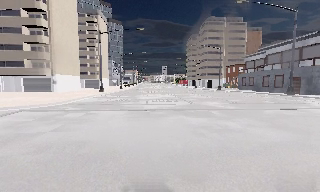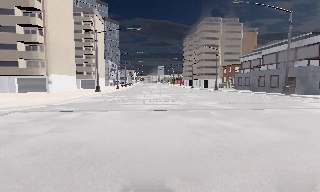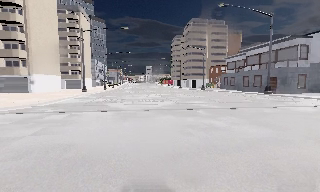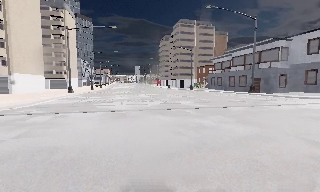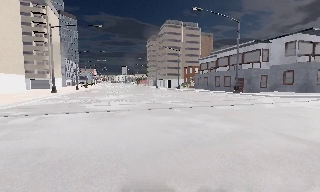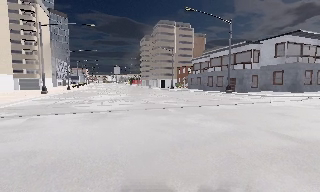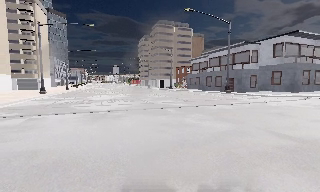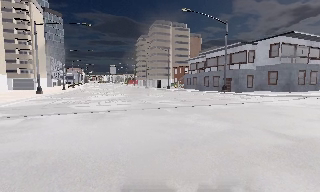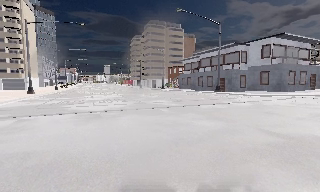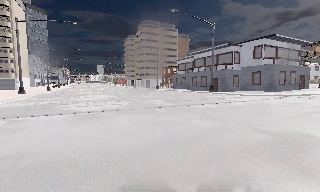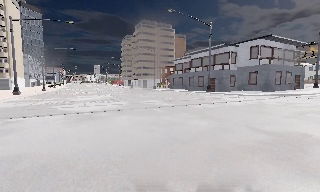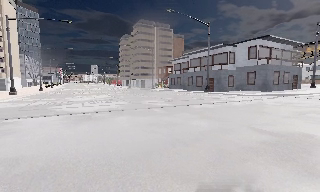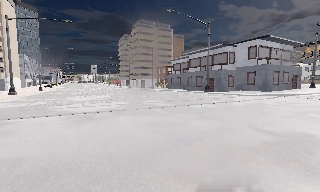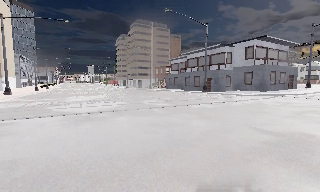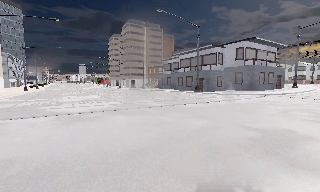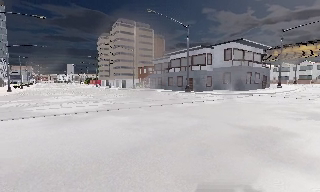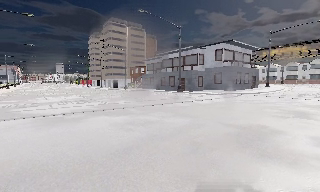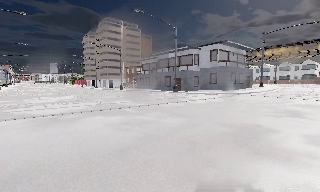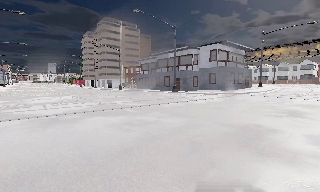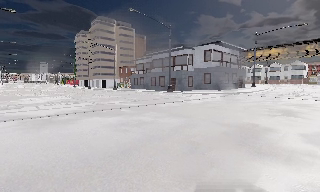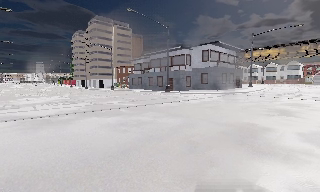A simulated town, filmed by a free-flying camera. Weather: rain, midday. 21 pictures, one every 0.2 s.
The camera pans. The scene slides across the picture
to the left.
The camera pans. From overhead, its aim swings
clockwise.
0.0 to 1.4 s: The camera pans to its right, which is clockwise from overhead, by about 20 degrees.
1.4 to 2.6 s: The camera shifts only a little, or ends up much as it began.
2.6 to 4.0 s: The camera pans to its right, which is clockwise from overhead, by about 15 degrees.
The film runs backward here.
